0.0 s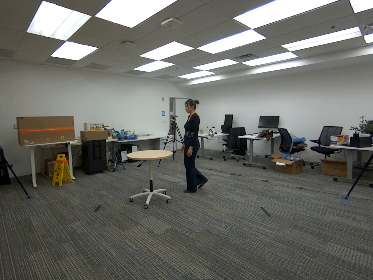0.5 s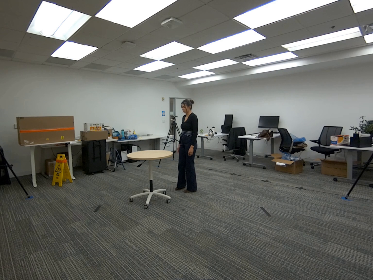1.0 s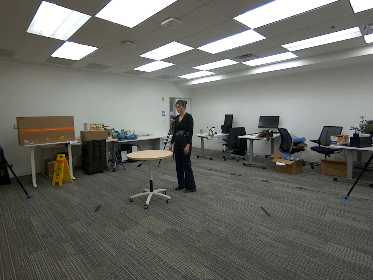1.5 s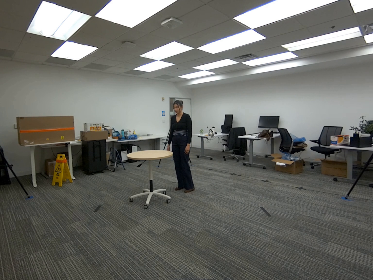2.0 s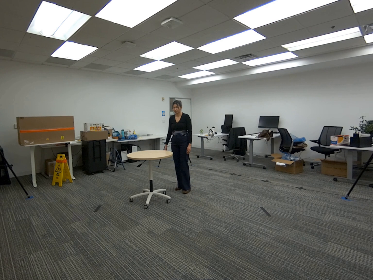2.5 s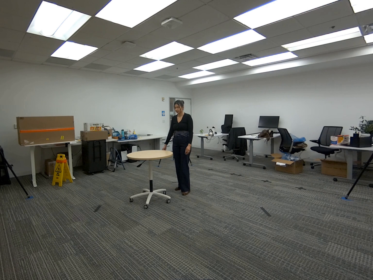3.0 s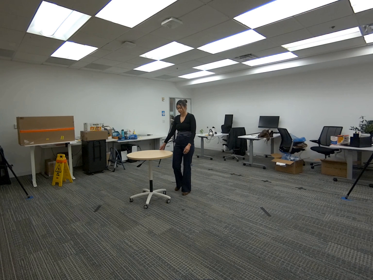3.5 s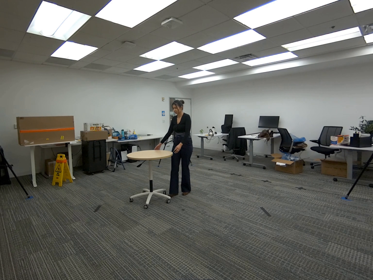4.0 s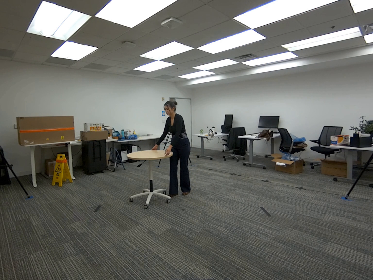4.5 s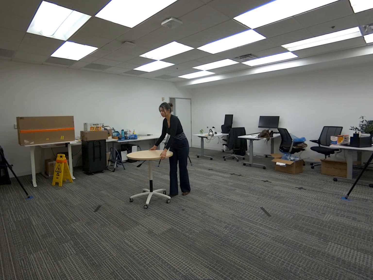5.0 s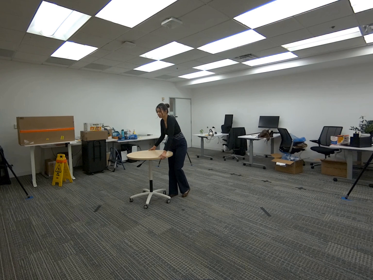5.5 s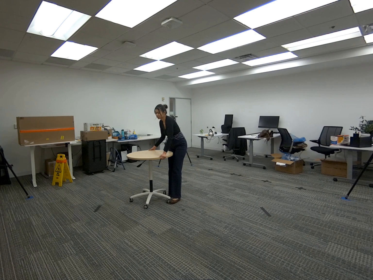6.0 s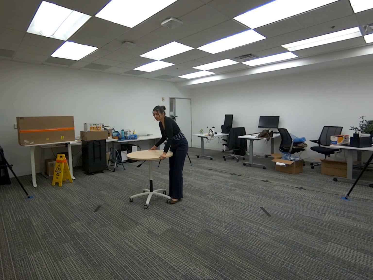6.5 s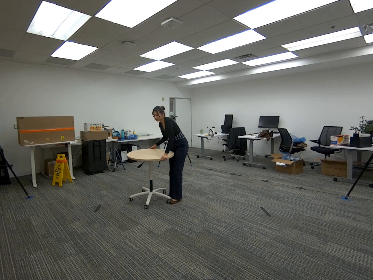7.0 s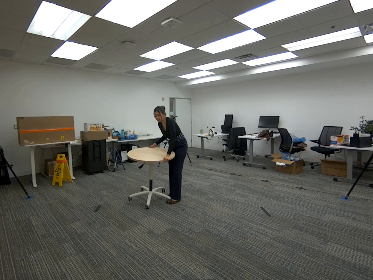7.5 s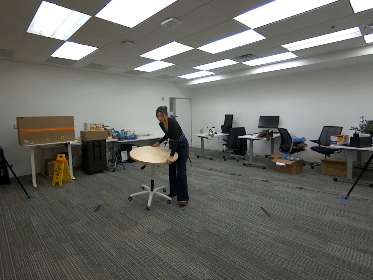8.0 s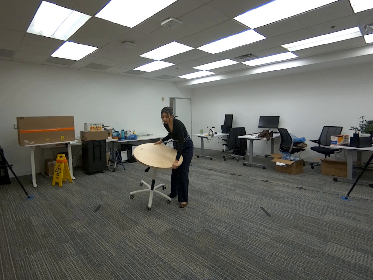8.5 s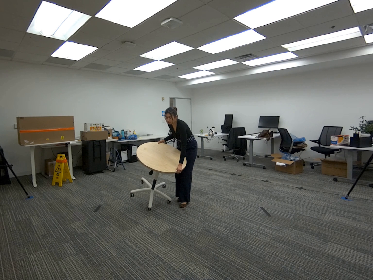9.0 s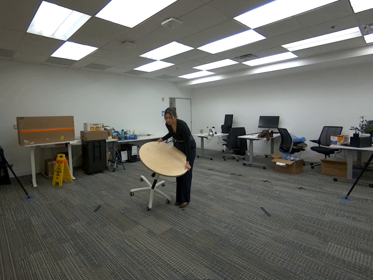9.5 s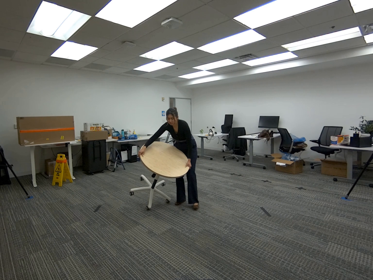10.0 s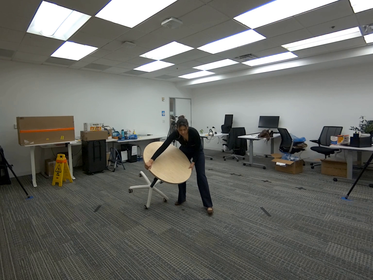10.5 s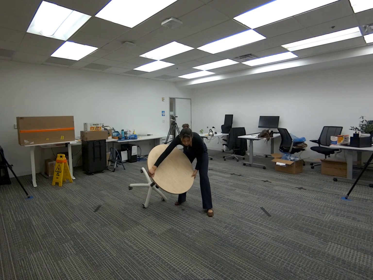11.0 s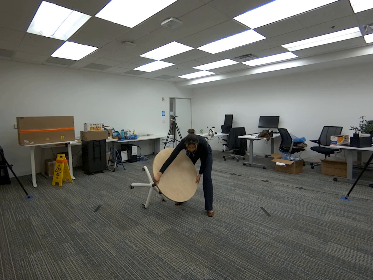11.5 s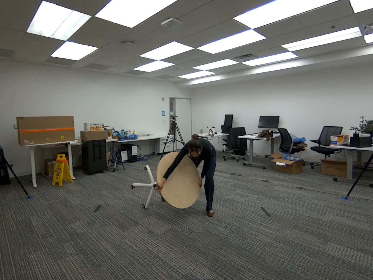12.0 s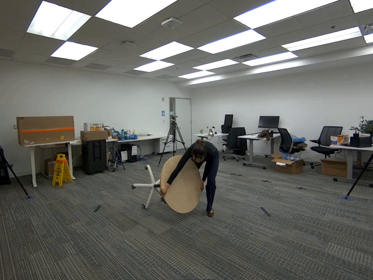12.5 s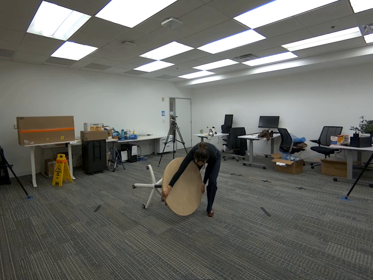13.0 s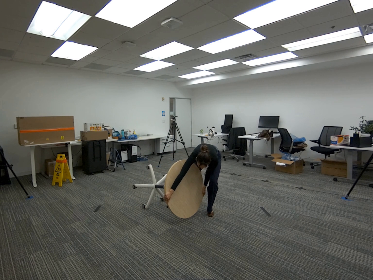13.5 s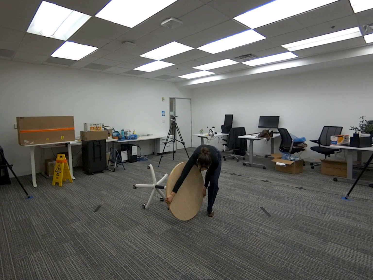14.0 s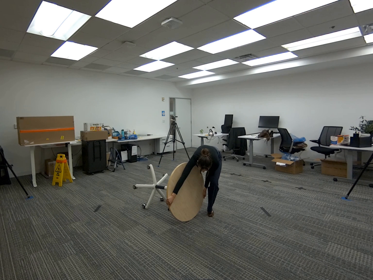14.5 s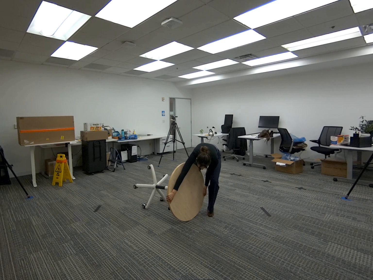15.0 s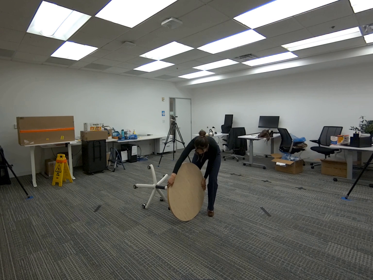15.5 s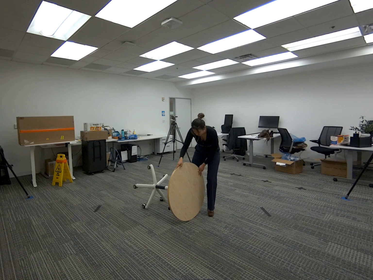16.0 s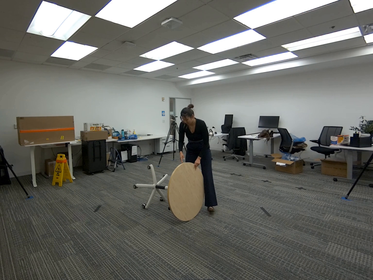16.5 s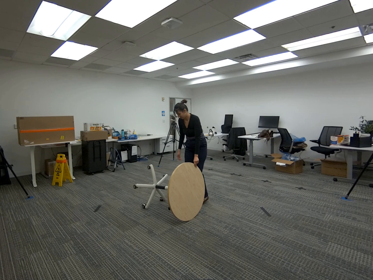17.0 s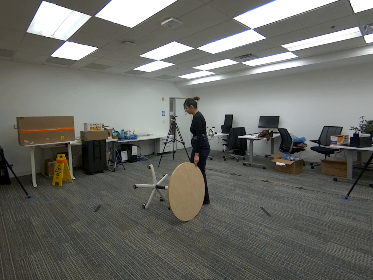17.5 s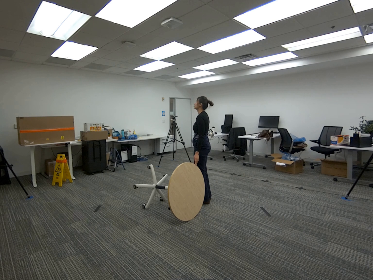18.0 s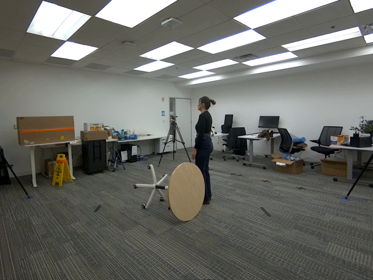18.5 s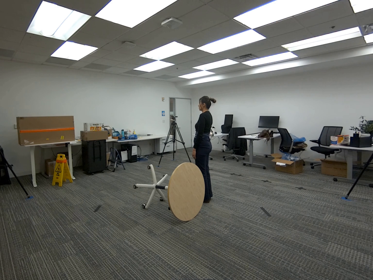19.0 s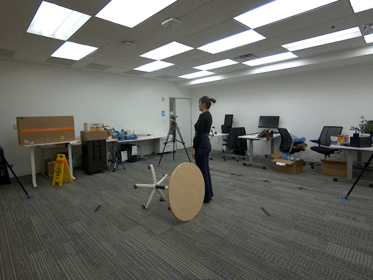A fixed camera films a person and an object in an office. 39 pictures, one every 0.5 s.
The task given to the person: Walk to the round table, grasp the top of the table, and carefully lower it onto its side.
